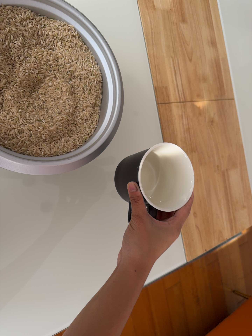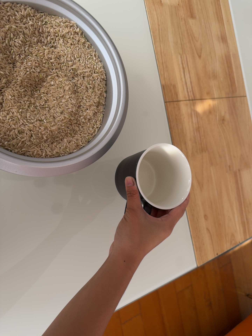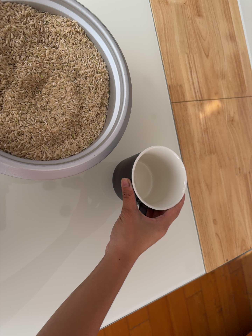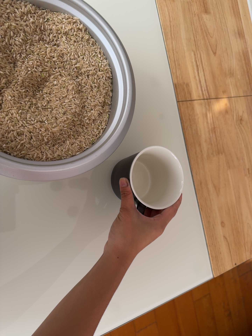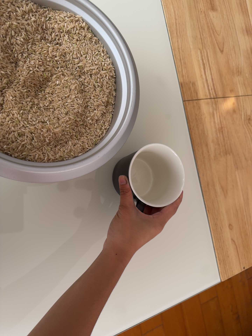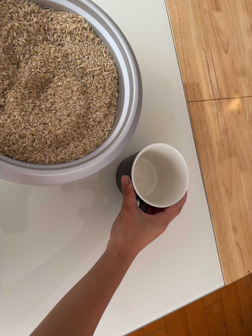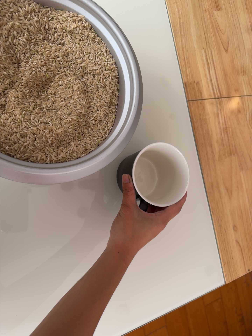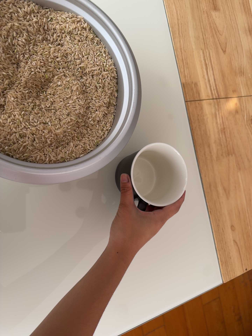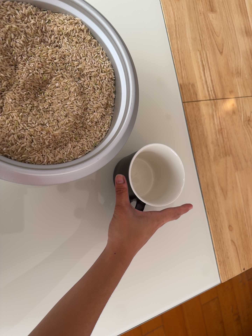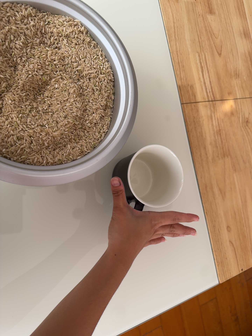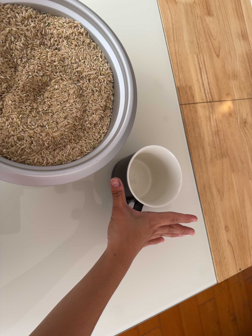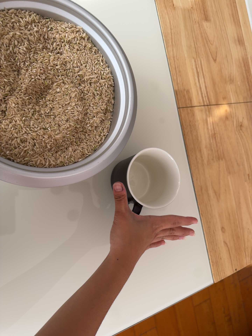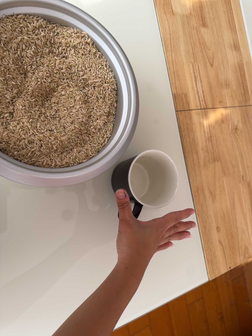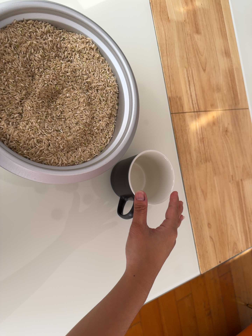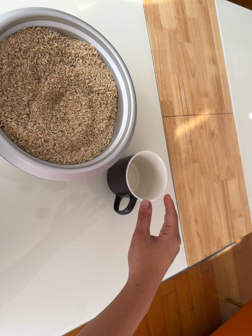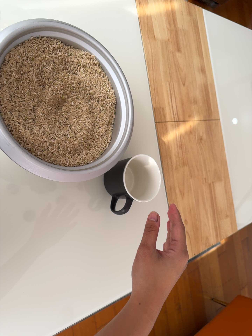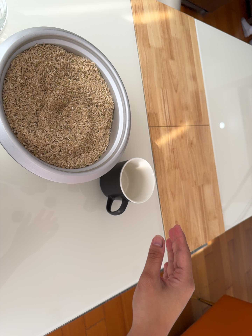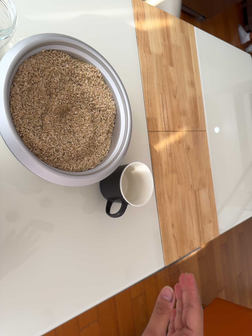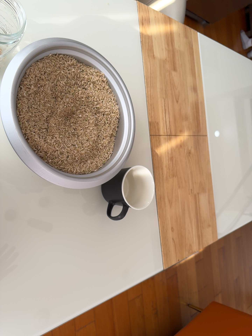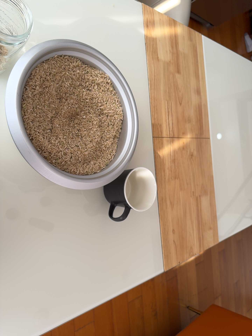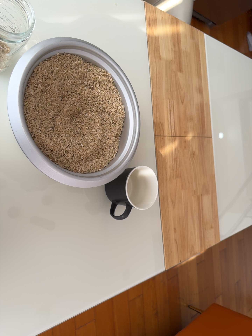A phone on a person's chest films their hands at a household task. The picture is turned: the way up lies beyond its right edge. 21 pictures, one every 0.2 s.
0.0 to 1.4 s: The camera travels forward, about 6 cm, so what stands in front looms larger.
1.4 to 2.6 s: The camera travels backward, about 6 cm, so what stands in front gets smaller.
2.6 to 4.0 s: The camera pans to its right by about 10 degrees. It travels backward and to its left, about 12 cm, so what stands in front gets smaller.
The film runs forward here.
